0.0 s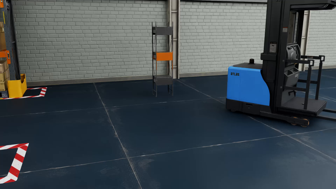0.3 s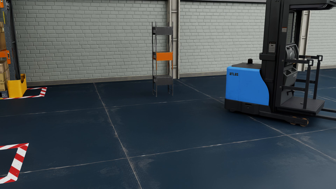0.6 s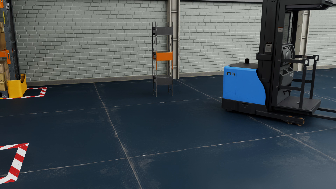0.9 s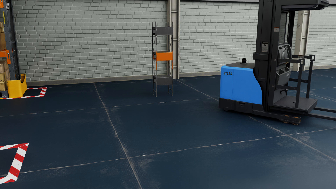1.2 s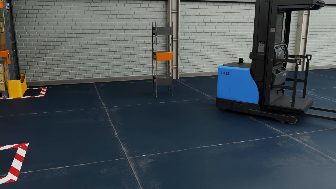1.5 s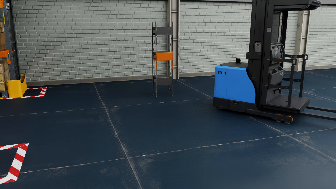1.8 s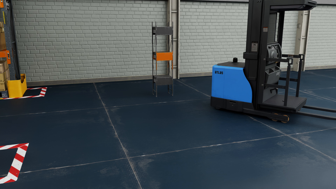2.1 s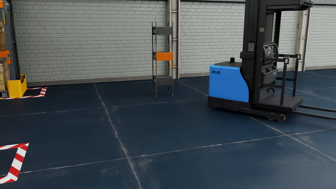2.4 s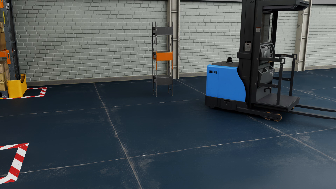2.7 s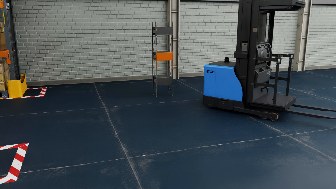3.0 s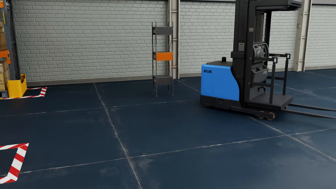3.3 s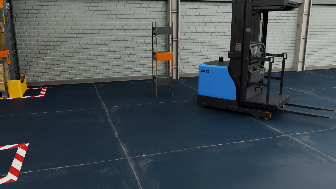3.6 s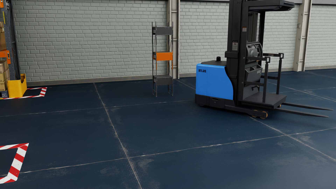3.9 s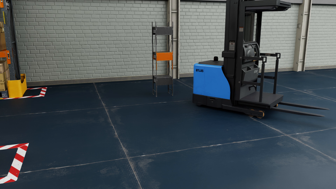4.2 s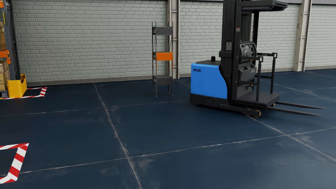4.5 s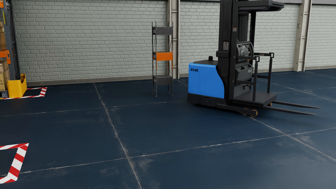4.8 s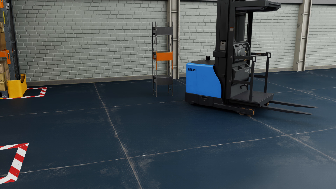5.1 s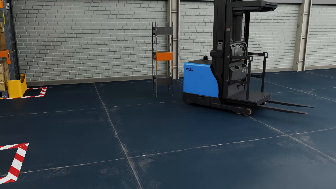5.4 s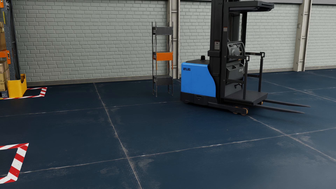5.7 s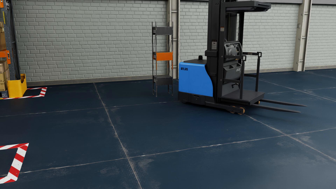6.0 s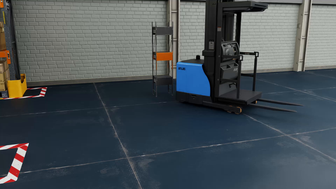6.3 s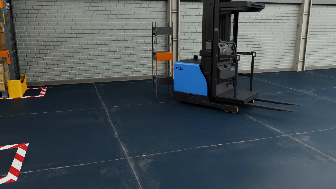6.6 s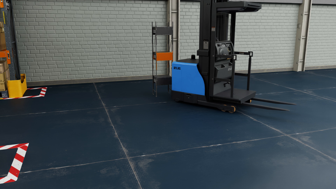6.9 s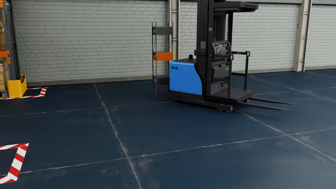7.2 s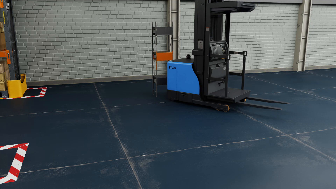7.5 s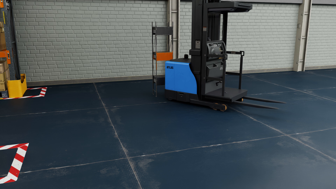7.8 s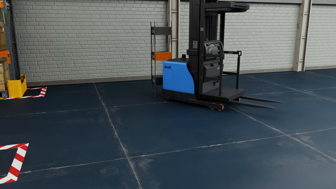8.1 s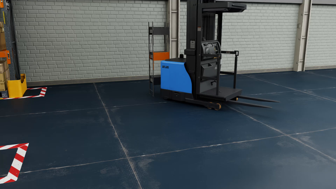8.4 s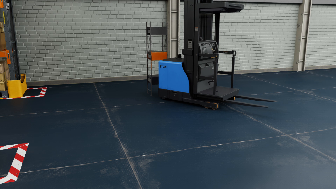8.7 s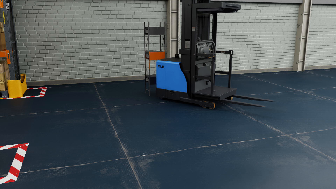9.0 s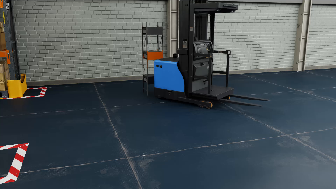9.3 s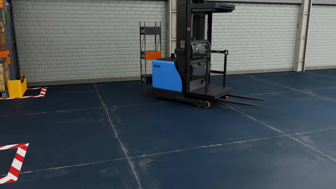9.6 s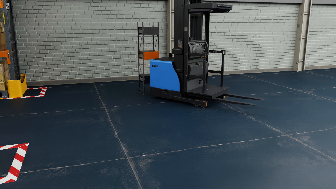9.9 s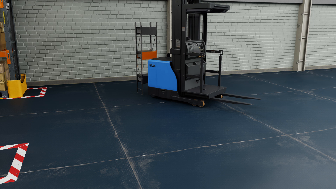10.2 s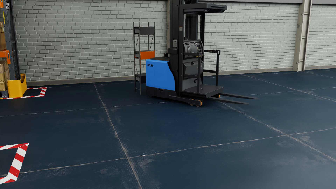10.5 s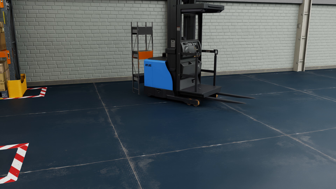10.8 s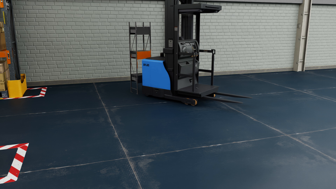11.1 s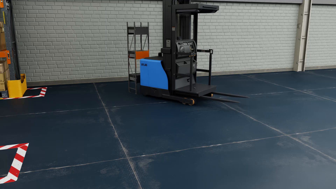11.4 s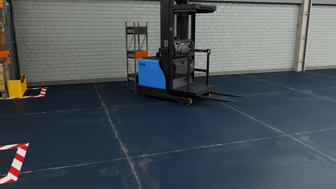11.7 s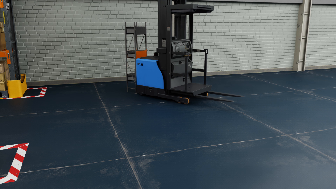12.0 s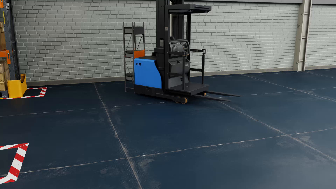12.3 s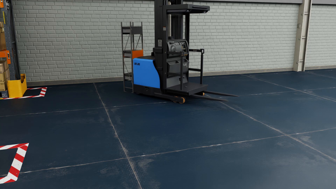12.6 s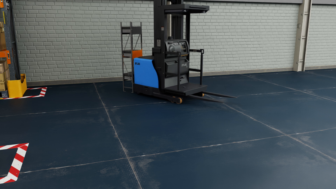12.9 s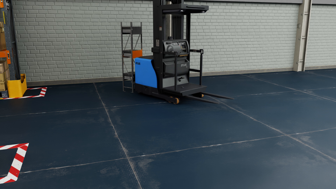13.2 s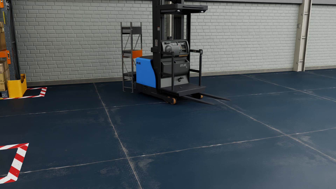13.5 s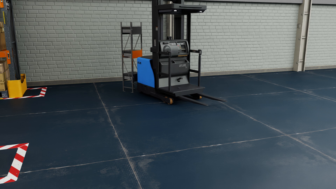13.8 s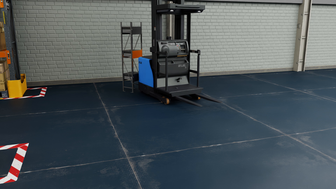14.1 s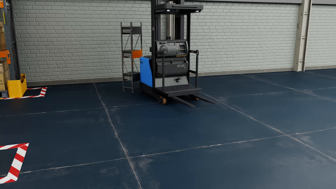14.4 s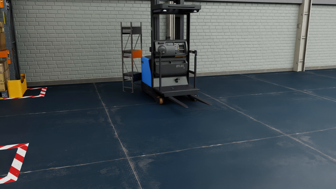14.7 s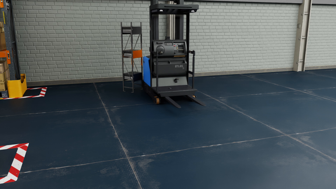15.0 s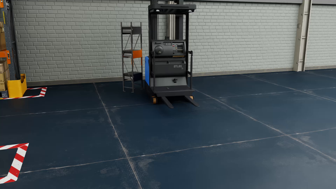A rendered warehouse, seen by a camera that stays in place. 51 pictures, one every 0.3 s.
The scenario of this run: A forklift runs into an object in its way.
